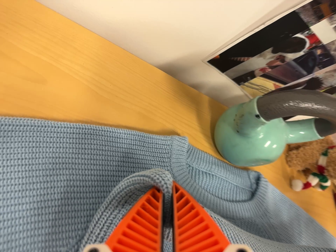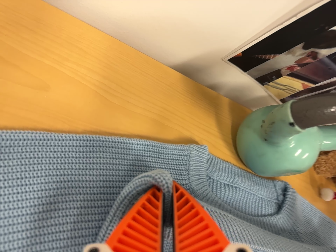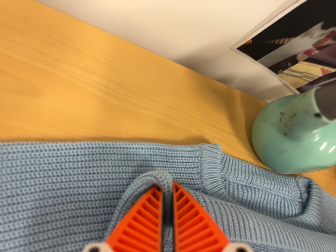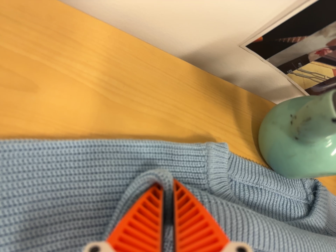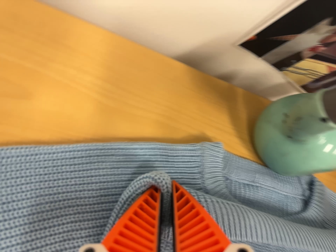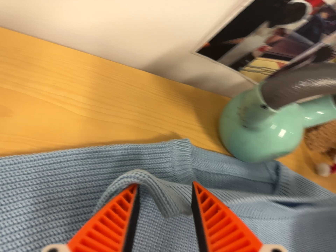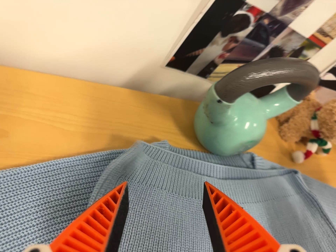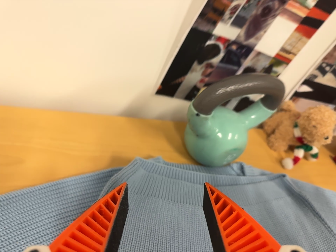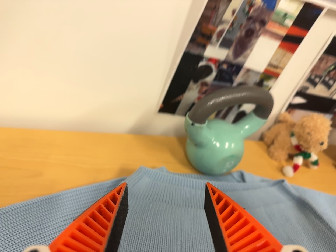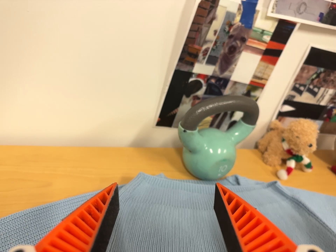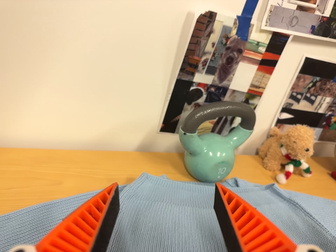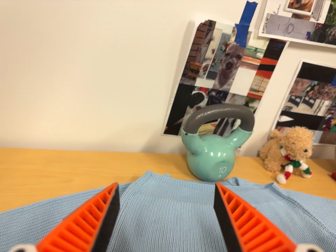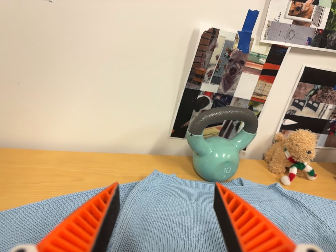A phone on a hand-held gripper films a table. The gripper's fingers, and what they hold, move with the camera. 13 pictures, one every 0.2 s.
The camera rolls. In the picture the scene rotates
counterclockwise.
0.0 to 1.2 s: The camera travels to its right, about 5 cm, so close, fixed things drift to the left. It rolls about its line of sight by about 20 degrees, and the scene rotates counterclockwise.
1.2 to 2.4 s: The camera pans to its left by about 10 degrees. It travels backward, toward the bottom of its view and to its right, about 26 cm, so what stands in front gets smaller. Its aim tips toward the top of its view by about 25 degrees. It rolls about its line of sight by about 10 degrees, and the scene rotates counterclockwise.
The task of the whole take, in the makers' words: fold up.
The film runs forward here.
